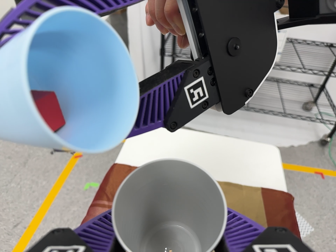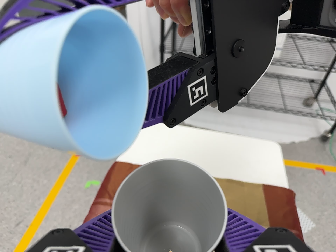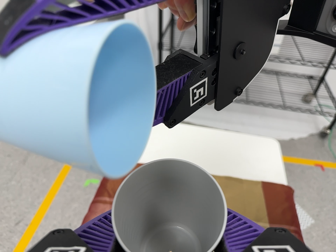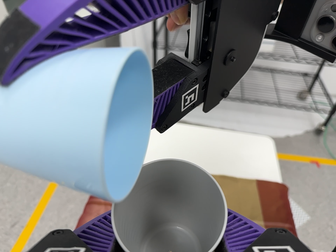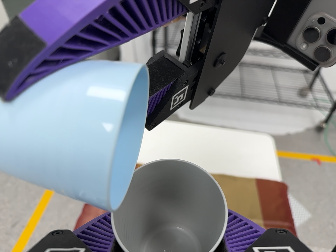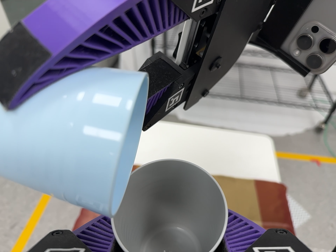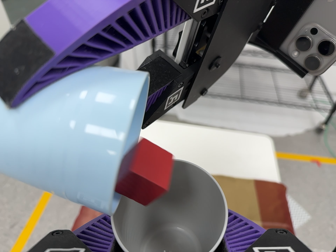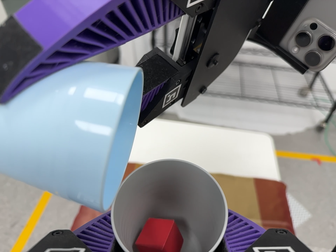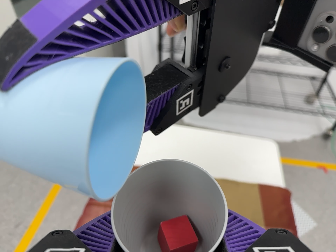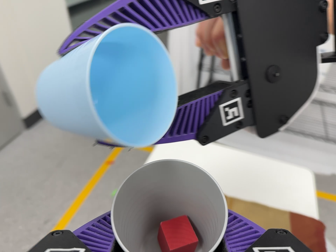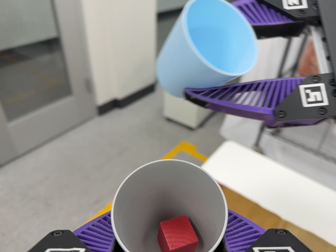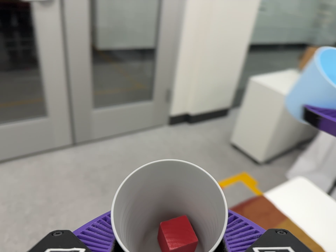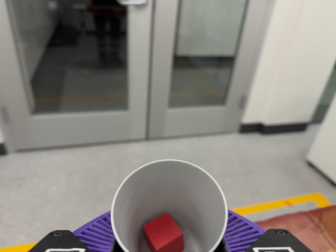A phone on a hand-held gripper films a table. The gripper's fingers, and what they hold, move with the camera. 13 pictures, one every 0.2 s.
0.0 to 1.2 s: The camera shifts only a little, or ends up much as it began.
1.2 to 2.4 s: The camera swings to its left by about 50 degrees, and the scene slides to the right. It travels toward the bottom of its view, to its left and backward, about 16 cm. Its aim tips toward the top of its view by about 15 degrees. It rolls about its line of sight by about 40 degrees, and the scene rotates clockwise.
The film runs forward here.
